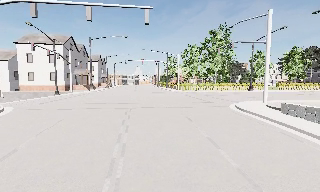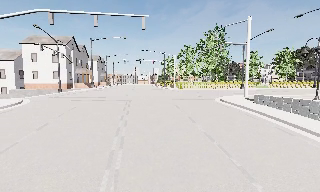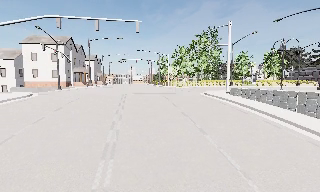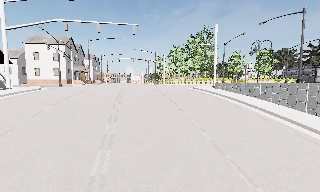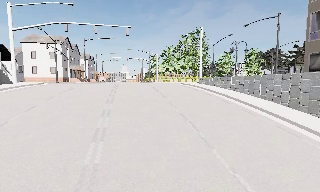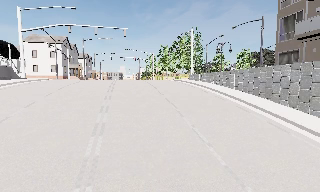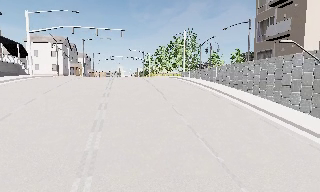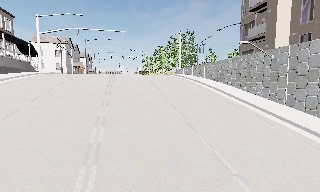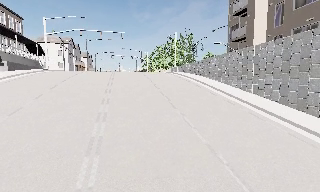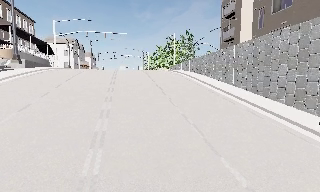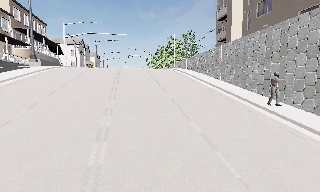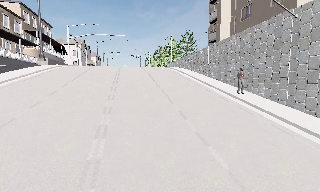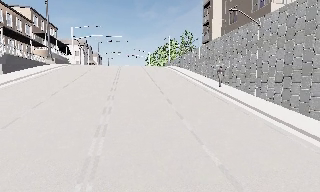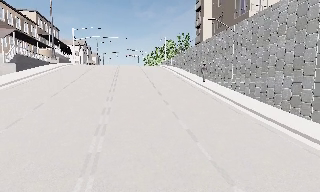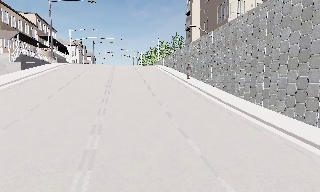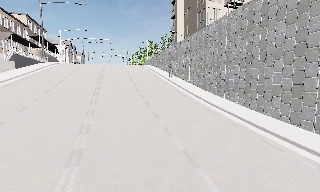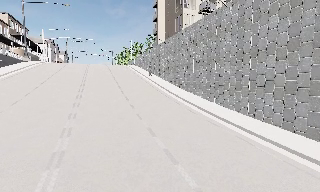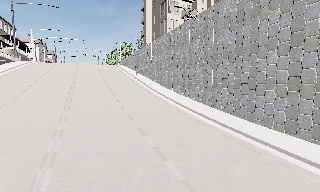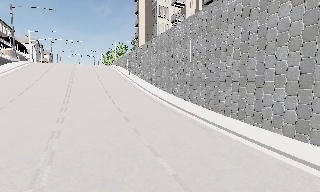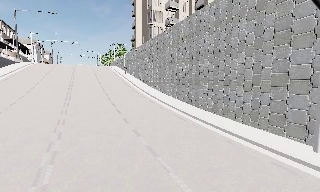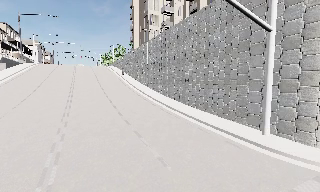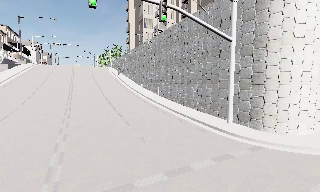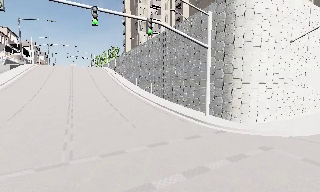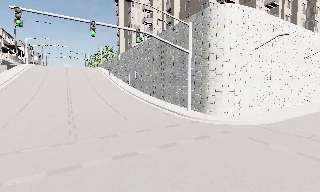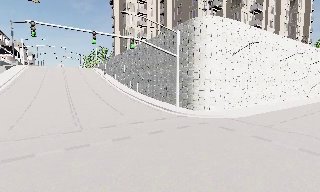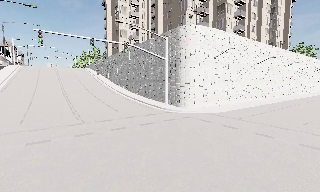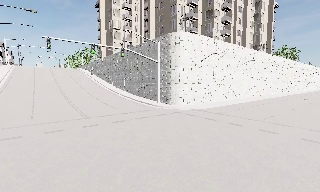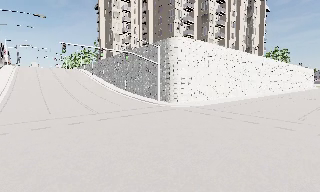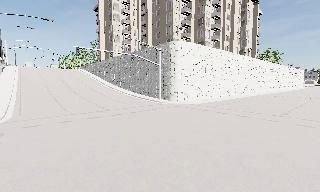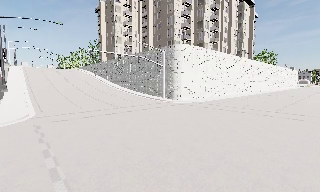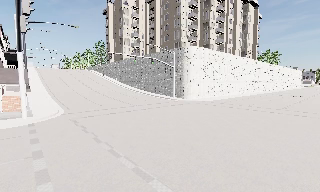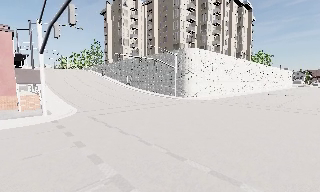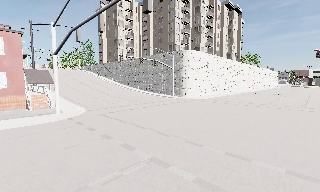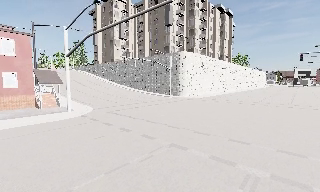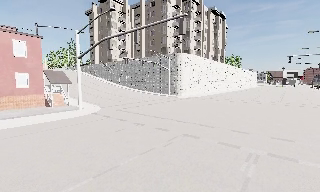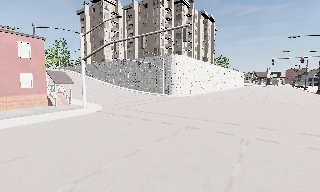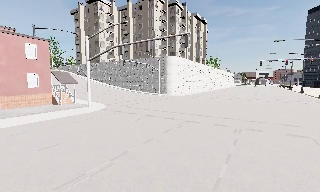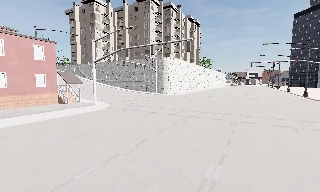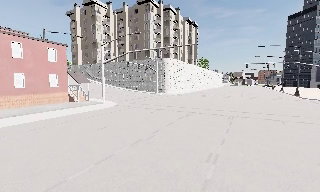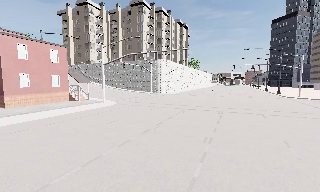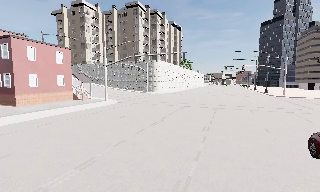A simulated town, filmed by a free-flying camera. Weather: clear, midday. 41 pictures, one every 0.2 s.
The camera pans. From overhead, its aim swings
clockwise.
The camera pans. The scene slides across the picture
to the left.
0.0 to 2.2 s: The camera travels backward, about 25 m, so what stands in front gets smaller.
2.2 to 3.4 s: The camera pans to its right, which is clockwise from overhead, by about 15 degrees. It travels backward, about 14 m, so what stands in front gets smaller.
3.4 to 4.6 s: The camera travels backward, about 13 m, so what stands in front gets smaller.
4.6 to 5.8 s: The camera pans to its right, which is clockwise from overhead, by about 10 degrees. It travels backward, about 12 m, so what stands in front gets smaller.
5.8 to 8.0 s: The camera pans to its right, which is clockwise from overhead, by about 25 degrees. It travels backward and to its left, about 20 m, so what stands in front gets smaller.
The film runs backward here.
